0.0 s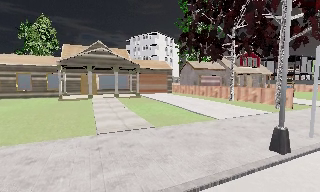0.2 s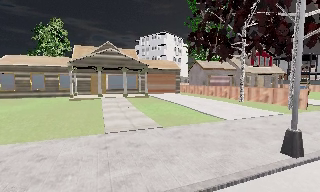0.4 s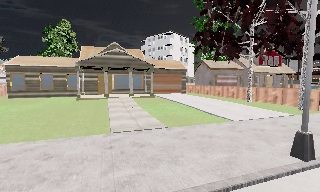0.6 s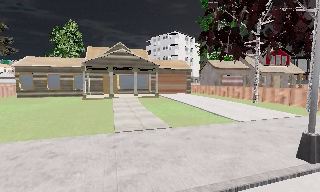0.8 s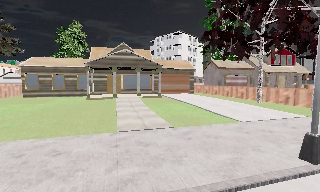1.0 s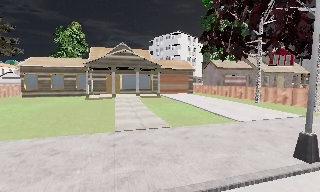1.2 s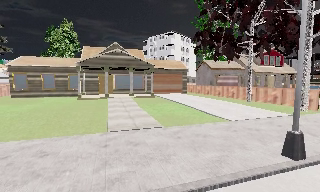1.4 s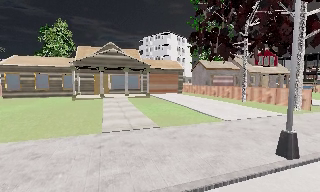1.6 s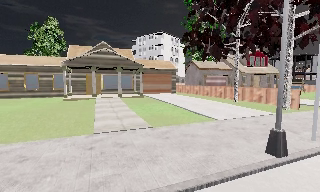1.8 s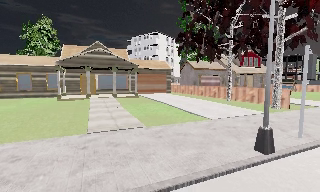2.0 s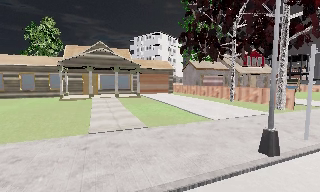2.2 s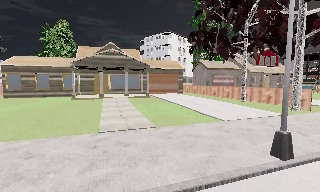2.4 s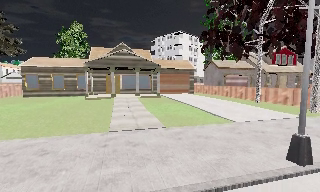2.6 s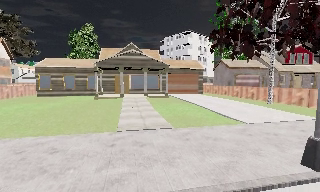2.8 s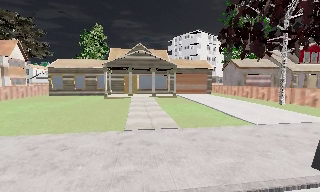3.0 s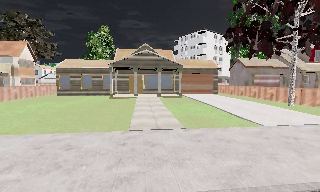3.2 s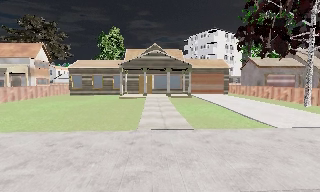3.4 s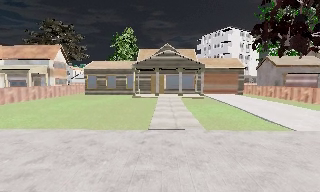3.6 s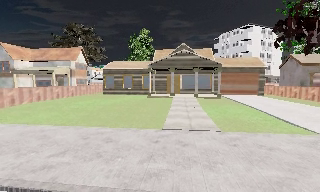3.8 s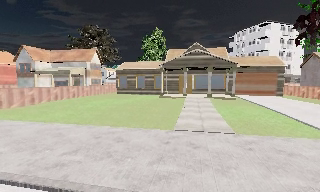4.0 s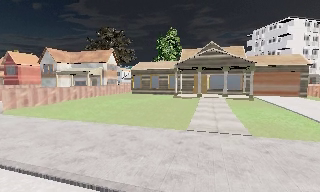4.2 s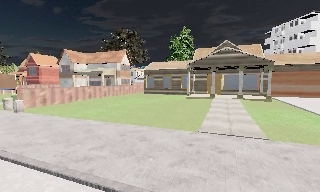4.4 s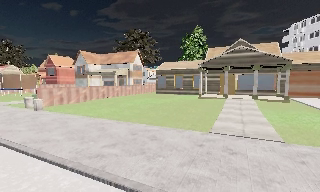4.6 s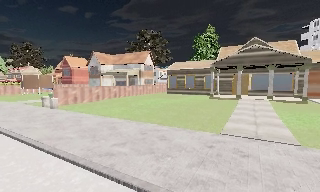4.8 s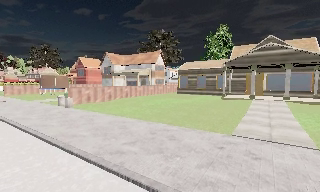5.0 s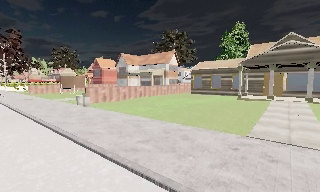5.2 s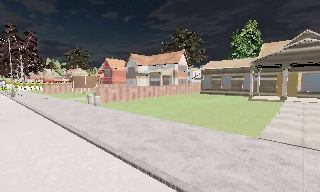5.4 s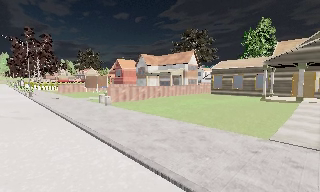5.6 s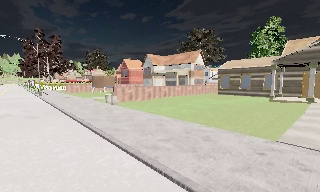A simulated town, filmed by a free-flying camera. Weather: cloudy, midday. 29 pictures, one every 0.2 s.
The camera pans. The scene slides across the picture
to the right.
The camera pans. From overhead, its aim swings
counterclockwise.
0.0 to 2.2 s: The camera travels to its right, about 0.5 m.
2.2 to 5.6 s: The scene slides to the right, as the camera pans about 65 degrees to its left. It travels to its right, about 1 m.
The film runs backward here.
